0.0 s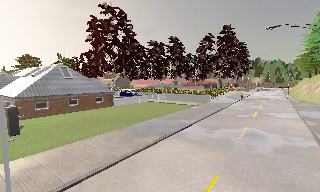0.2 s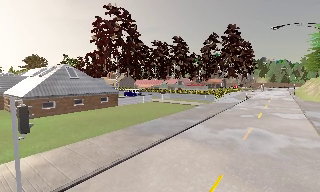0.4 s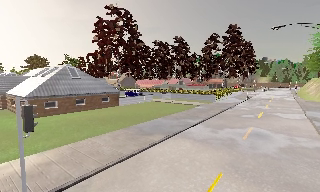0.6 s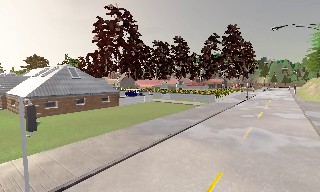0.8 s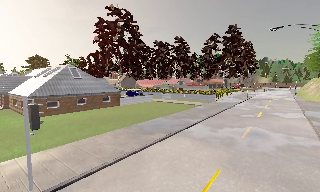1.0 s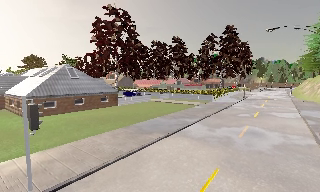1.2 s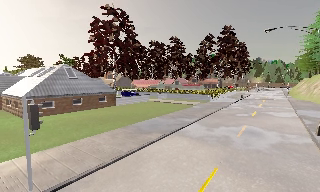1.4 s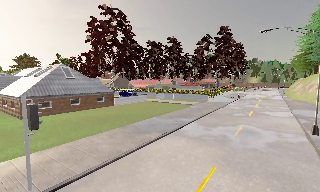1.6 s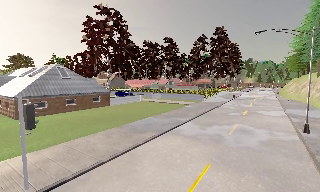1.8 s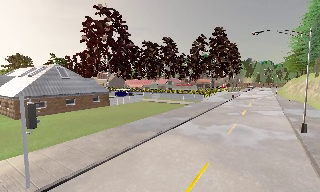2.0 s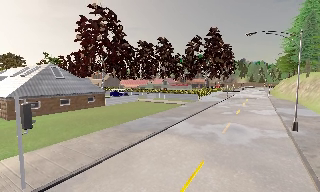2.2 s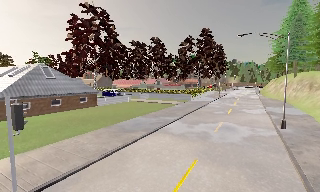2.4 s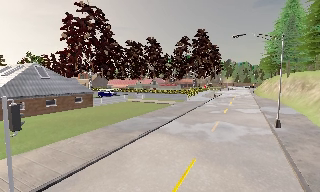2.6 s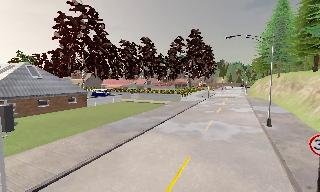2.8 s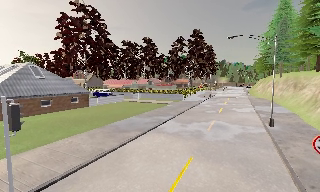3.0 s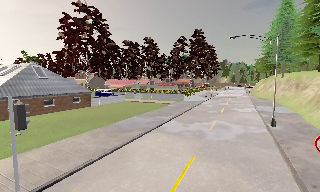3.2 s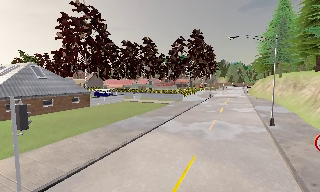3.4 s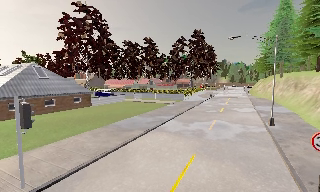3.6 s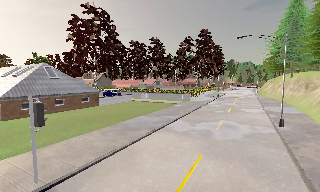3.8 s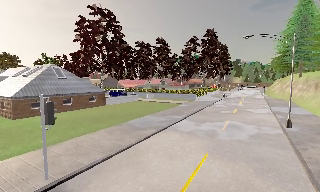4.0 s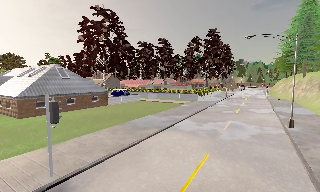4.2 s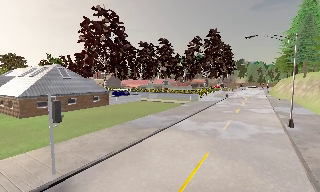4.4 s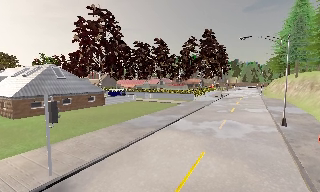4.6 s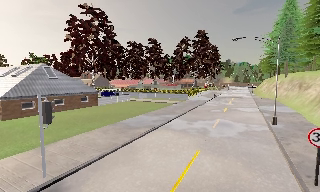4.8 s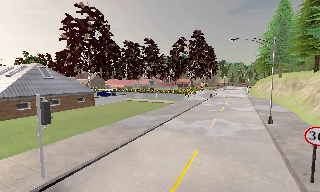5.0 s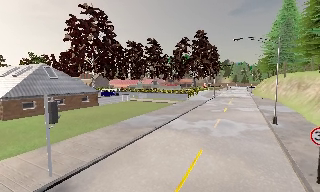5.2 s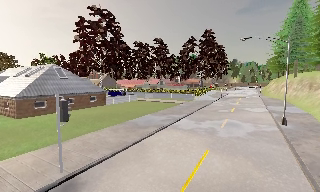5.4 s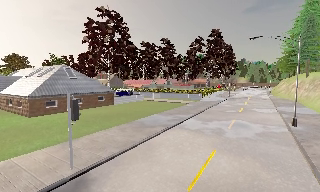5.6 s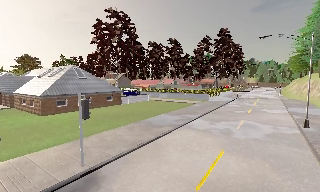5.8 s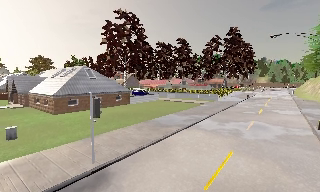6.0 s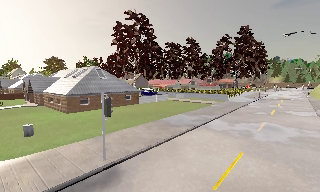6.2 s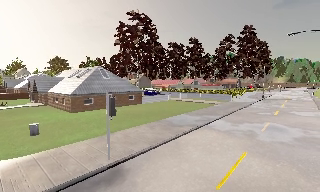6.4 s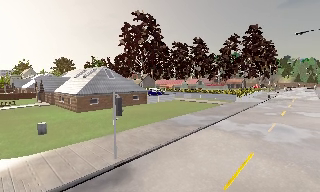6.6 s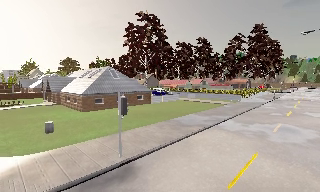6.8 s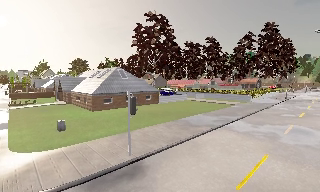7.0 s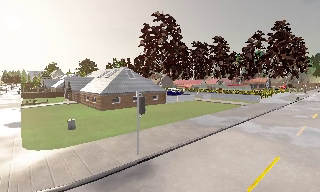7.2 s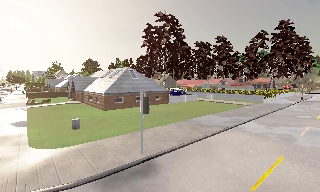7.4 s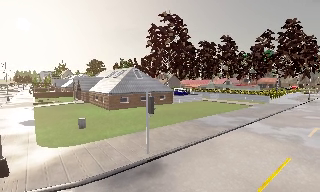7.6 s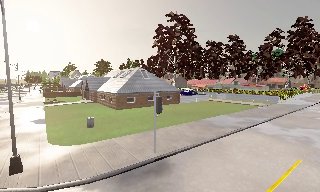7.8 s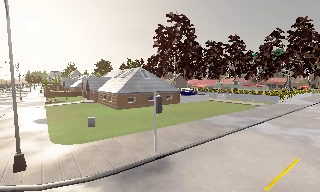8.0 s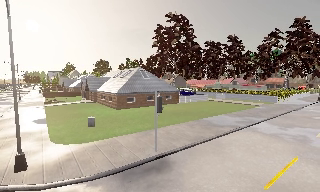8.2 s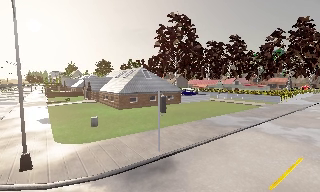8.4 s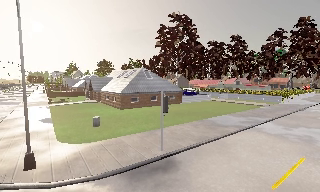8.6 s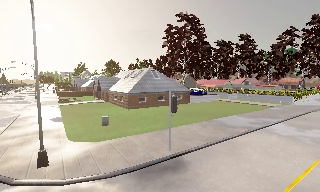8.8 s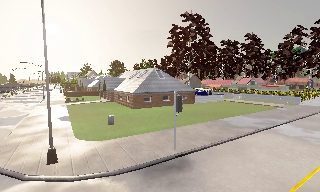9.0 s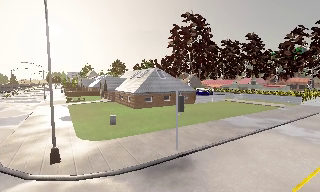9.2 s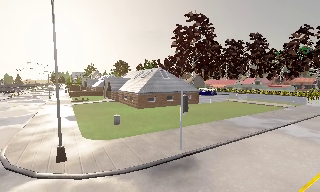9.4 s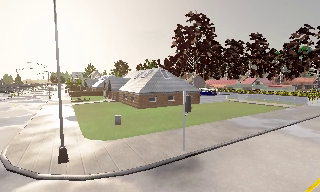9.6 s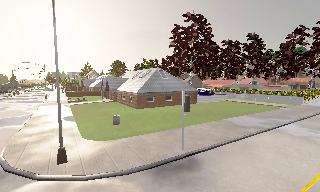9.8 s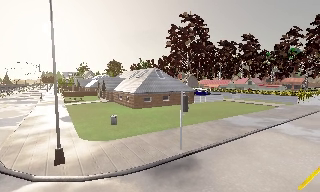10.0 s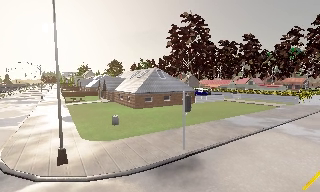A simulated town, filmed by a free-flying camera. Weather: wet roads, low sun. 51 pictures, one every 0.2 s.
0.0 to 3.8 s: The camera travels backward and to its left, about 2 m, so what stands in front gets smaller.
3.8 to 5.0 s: The camera shifts only a little, or ends up much as it began.
5.0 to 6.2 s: The camera pans to its left, which is counterclockwise from overhead, by about 15 degrees. It travels backward, about 0.5 m, so what stands in front gets smaller.
6.2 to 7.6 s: The scene slides to the right, as the camera pans about 10 degrees to its left. It travels to its left, about 0.5 m, so close, fixed things drift to the right.
7.6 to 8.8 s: The camera shifts only a little, or ends up much as it began.
8.8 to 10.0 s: The camera travels to its left, about 0.5 m, so close, fixed things drift to the right.
The film runs backward here.
